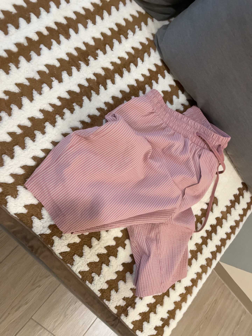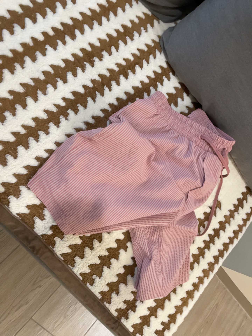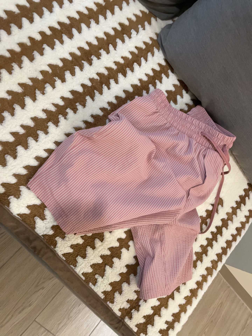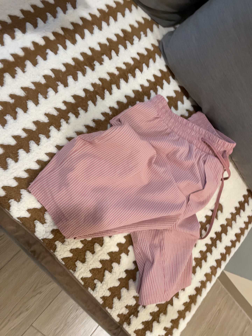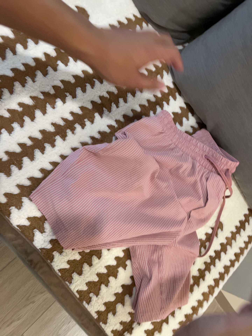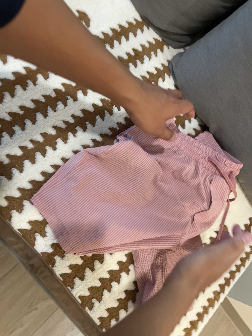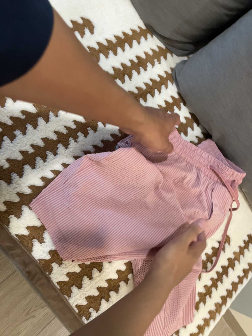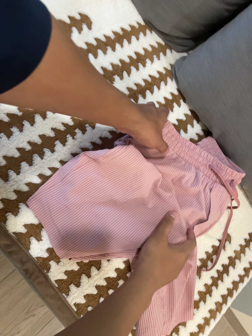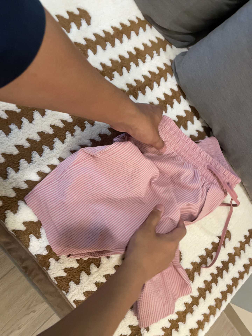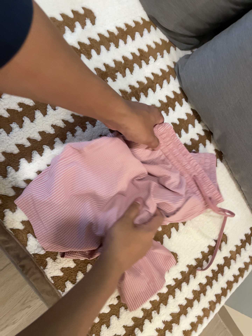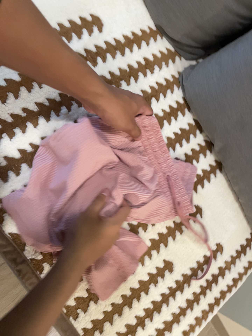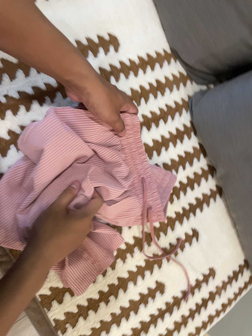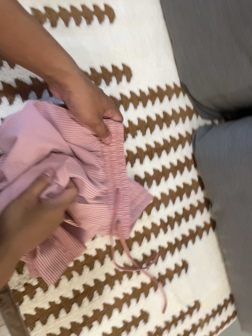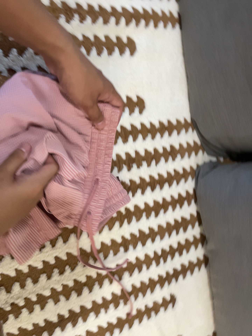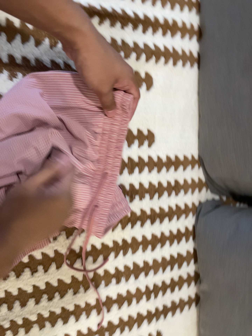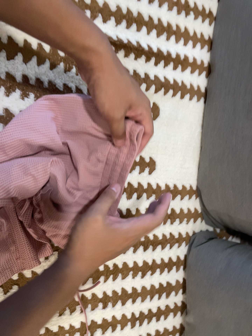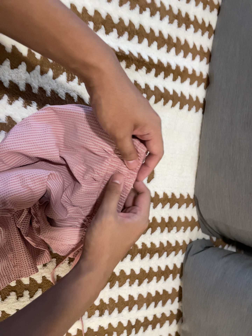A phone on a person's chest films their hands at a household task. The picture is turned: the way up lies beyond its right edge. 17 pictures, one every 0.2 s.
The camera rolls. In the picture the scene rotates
clockwise.
0.0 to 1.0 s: The camera shifts only a little, or ends up much as it began.
1.0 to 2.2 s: The camera travels toward the top of its view, about 6 cm, so close, fixed things drift downward. It rolls about its line of sight by about 10 degrees, and the scene rotates clockwise.
2.2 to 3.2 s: The camera travels toward the top of its view, about 18 cm, so close, fixed things drift downward. Its aim tips toward the top of its view by about 10 degrees, and the scene shifts downward. It rolls about its line of sight by about 30 degrees, and the scene rotates clockwise.
The film runs forward here.
